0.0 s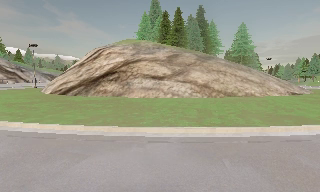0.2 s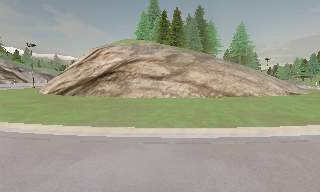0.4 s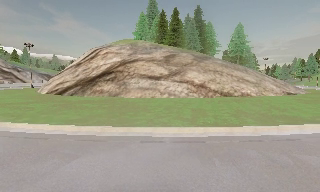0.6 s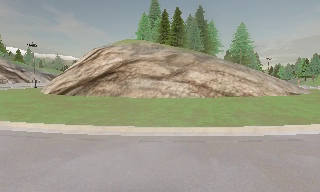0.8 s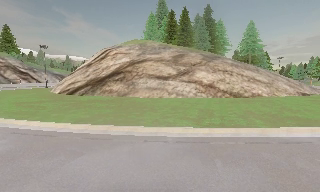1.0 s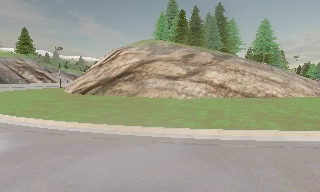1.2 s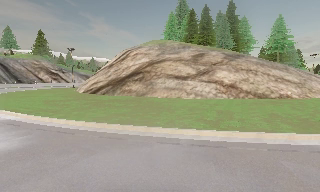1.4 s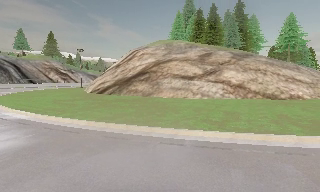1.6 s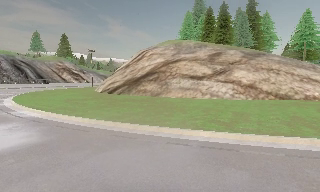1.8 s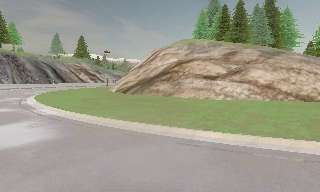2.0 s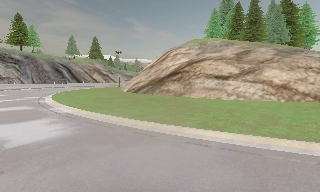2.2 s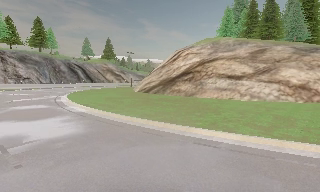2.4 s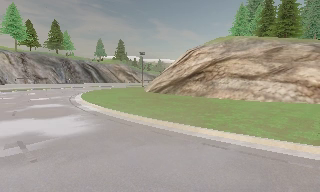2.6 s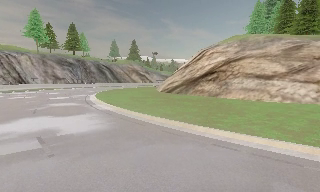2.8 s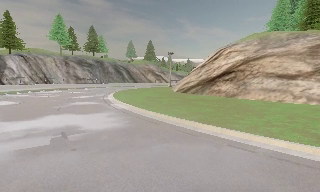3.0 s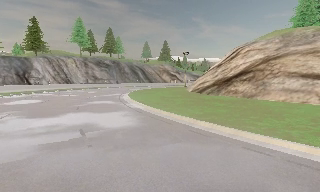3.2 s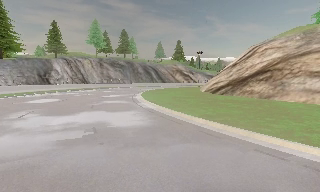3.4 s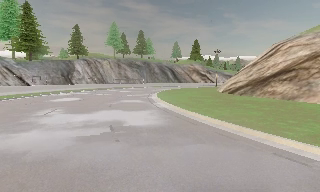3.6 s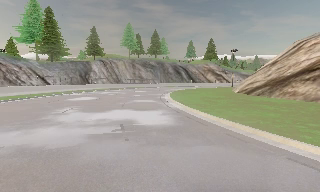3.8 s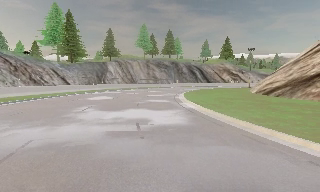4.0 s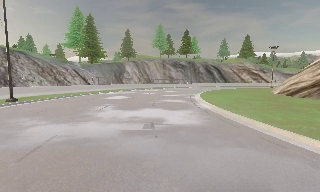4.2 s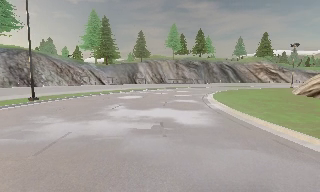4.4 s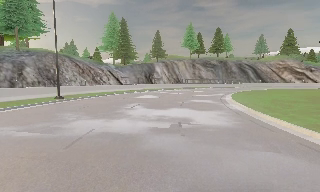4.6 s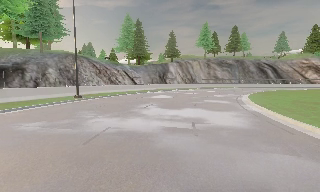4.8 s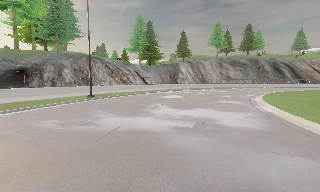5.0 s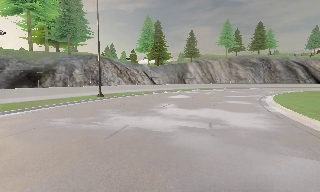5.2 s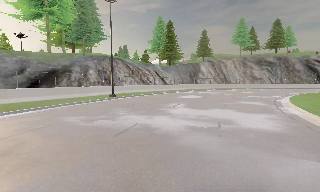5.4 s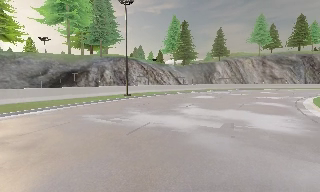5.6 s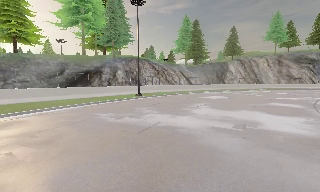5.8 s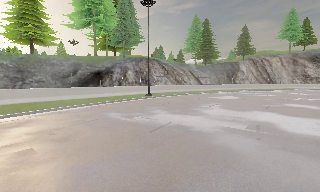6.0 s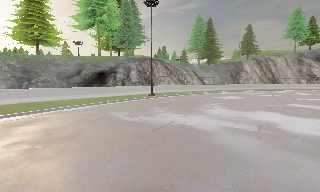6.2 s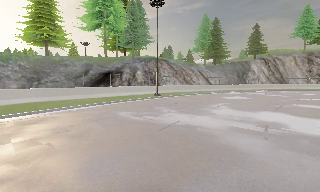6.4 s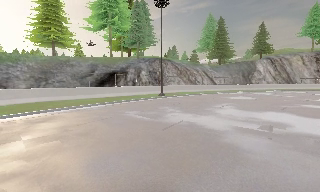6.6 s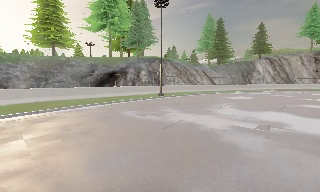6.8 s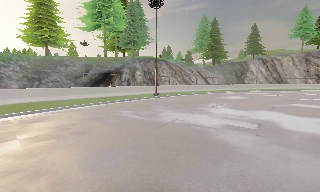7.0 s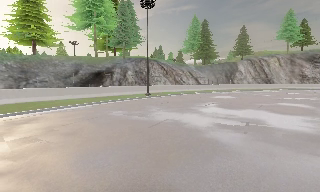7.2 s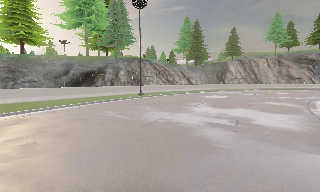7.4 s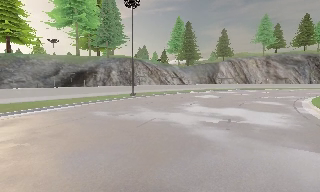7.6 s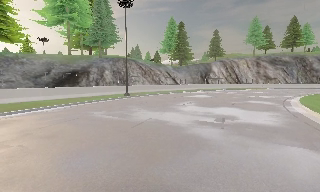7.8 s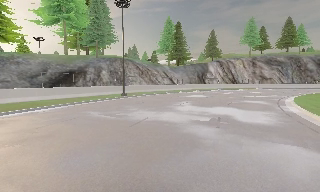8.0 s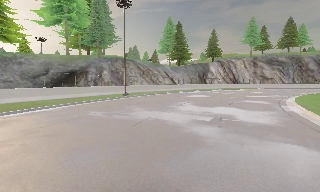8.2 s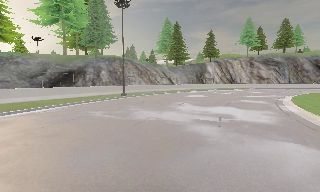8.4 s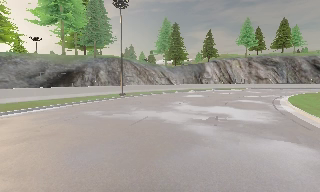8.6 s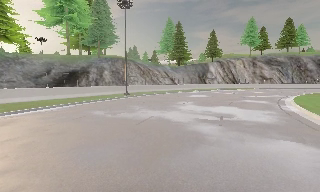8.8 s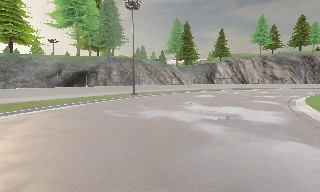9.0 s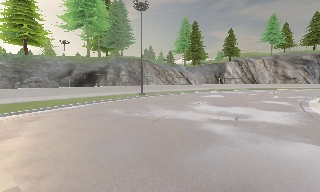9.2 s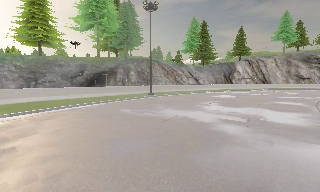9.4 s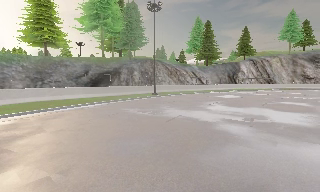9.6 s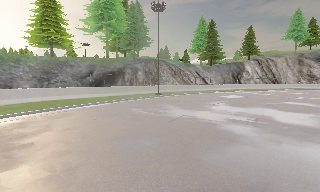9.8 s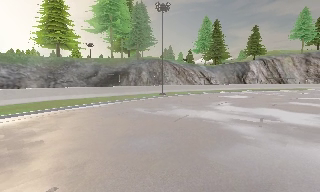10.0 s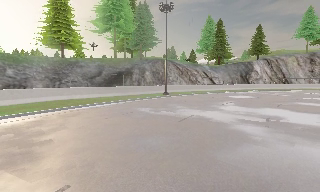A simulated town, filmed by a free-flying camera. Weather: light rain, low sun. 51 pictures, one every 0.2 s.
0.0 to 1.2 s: The camera travels to its right, about 0.5 m.
1.2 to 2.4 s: The camera swings to its left by about 25 degrees, and the scene slides to the right. It travels to its right, about 0.5 m.
2.4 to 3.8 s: The scene slides to the right, as the camera pans about 35 degrees to its left.
3.8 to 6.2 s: The camera swings to its left by about 50 degrees, and the scene slides to the right. It travels backward, about 1 m.
6.2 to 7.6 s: The scene slides to the left, as the camera pans about 10 degrees to its right. It travels backward, about 0.5 m, so what stands in front gets smaller.
7.6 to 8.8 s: The camera travels backward, about 0.5 m, so what stands in front gets smaller.
8.8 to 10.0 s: The camera pans to its left, which is counterclockwise from overhead, by about 10 degrees.
The film runs backward here.
